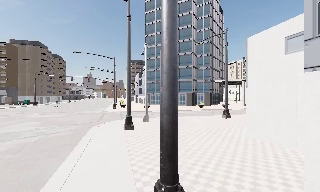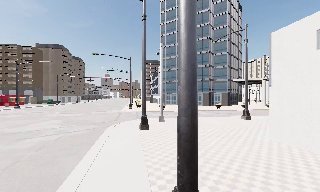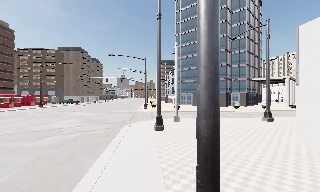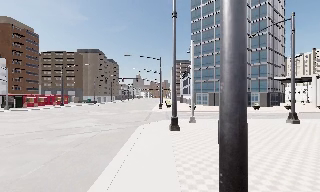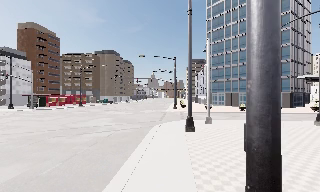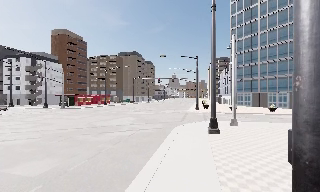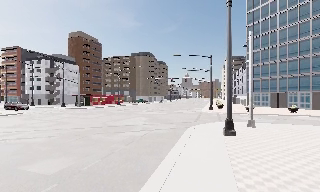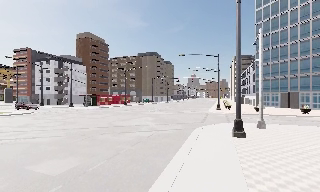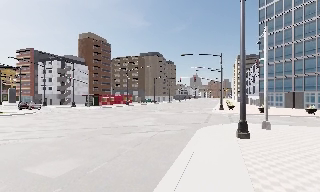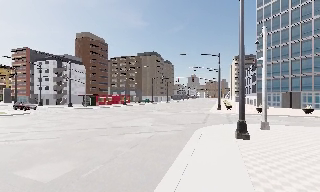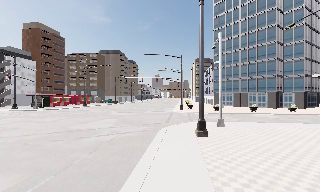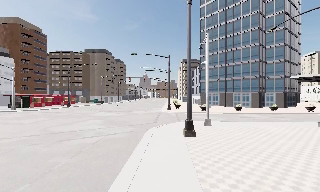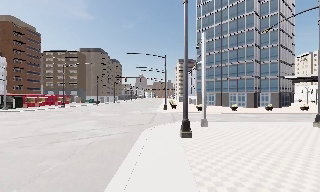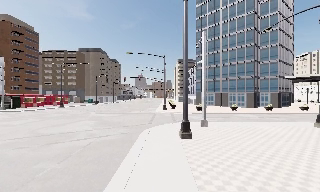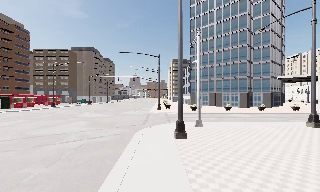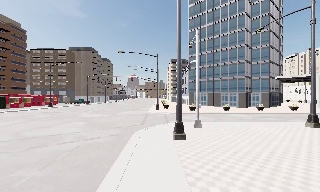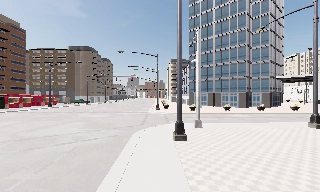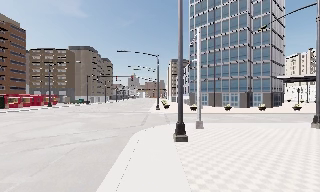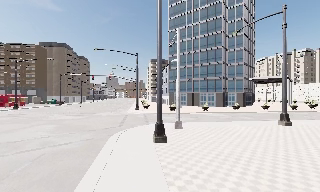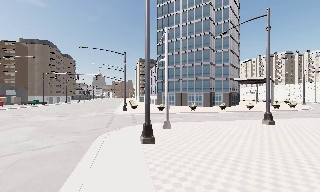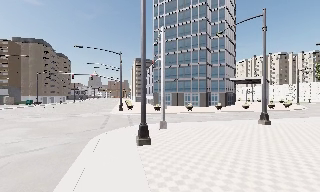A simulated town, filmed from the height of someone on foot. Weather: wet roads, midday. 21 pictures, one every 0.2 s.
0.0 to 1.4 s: The camera pans to its left, which is counterclockwise from overhead, by about 35 degrees. It travels forward, about 1.5 m.
1.4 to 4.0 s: The scene slides to the left, as the camera pans about 35 degrees to its right. It travels forward, about 2.5 m.
The film runs forward here.
